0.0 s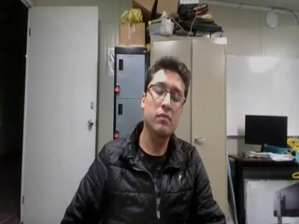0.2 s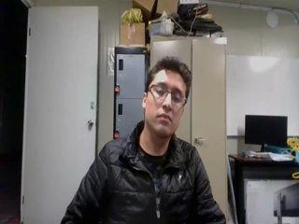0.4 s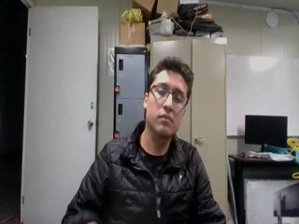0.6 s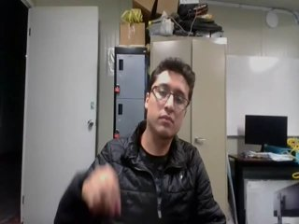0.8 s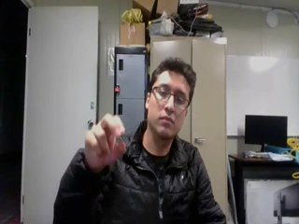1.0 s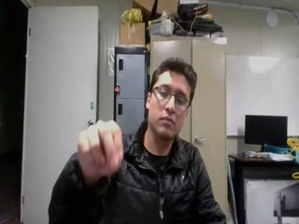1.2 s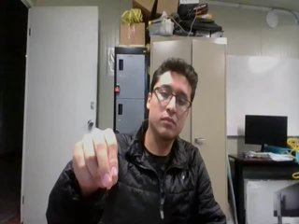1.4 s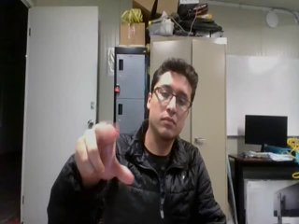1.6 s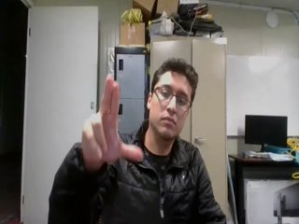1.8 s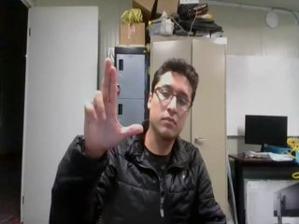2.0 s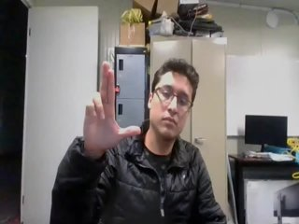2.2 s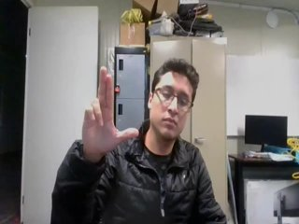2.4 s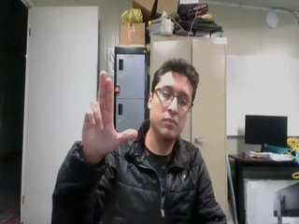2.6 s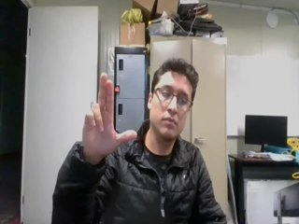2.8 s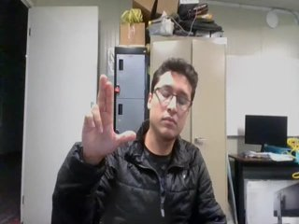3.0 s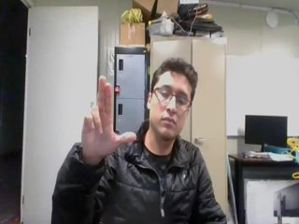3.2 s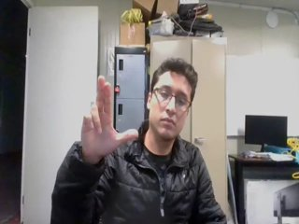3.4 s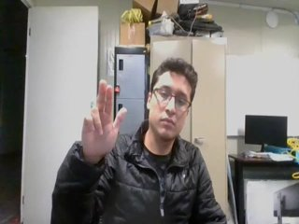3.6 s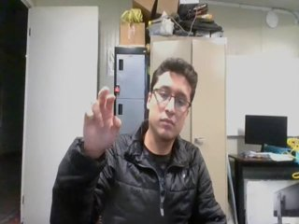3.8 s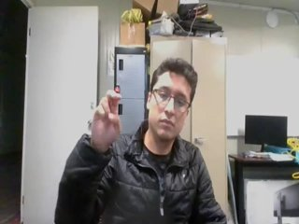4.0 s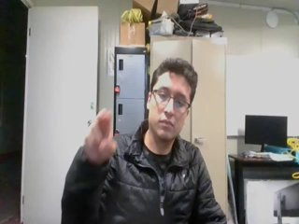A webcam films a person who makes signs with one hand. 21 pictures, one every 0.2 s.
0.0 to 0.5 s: Non-gesture.
0.6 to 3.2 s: Zoom in.
3.3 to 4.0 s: Pointing with two fingers.
